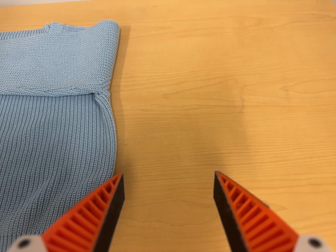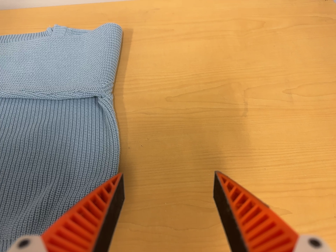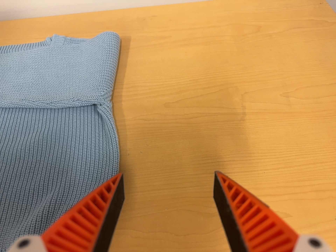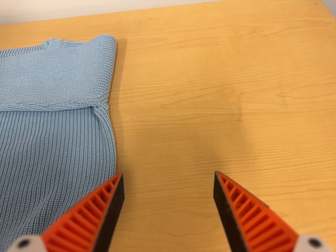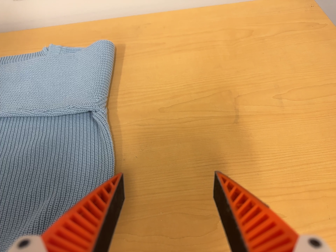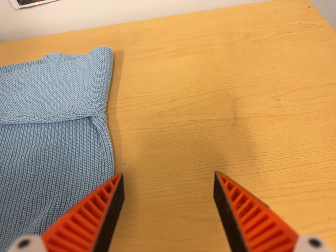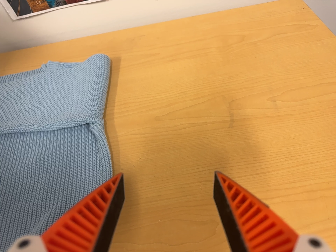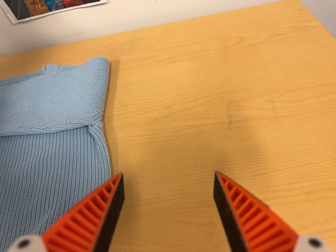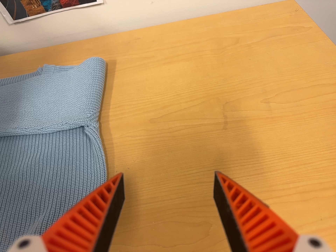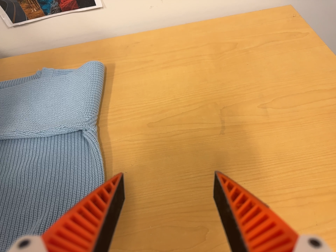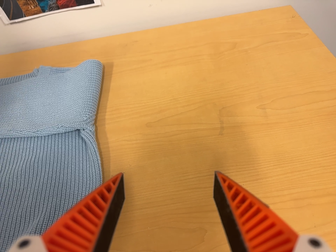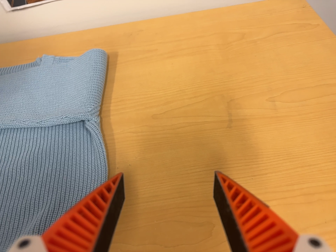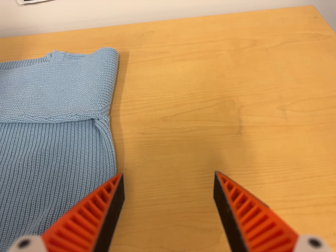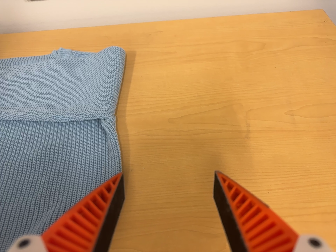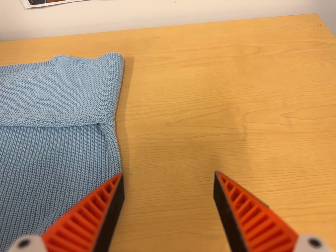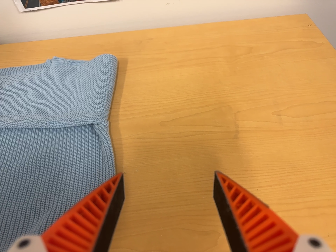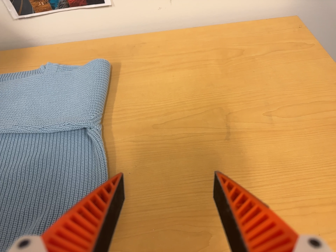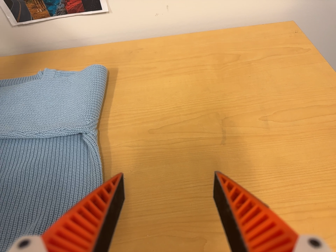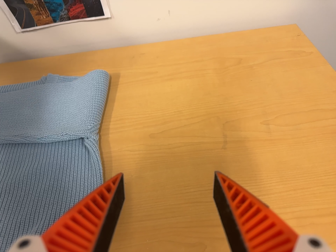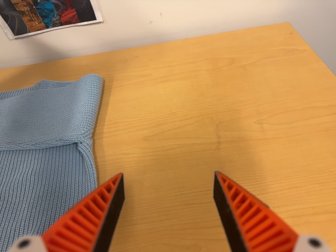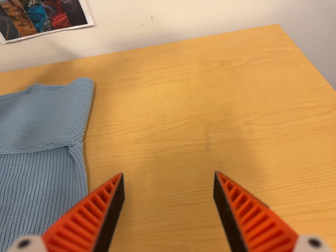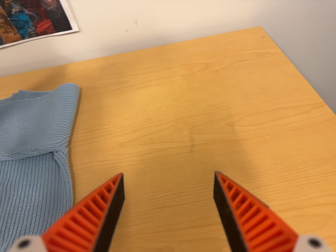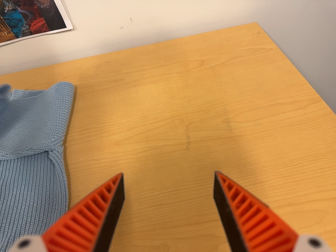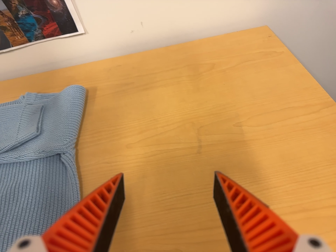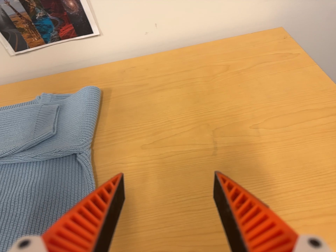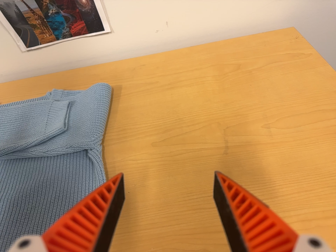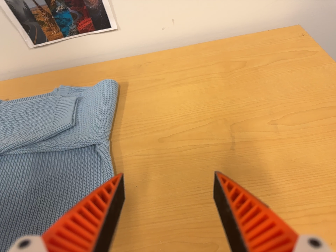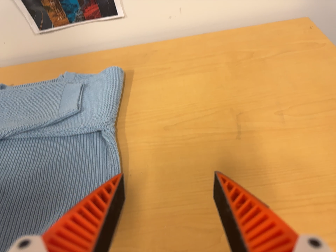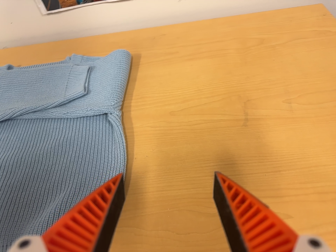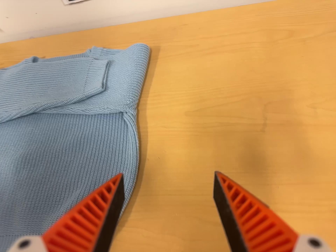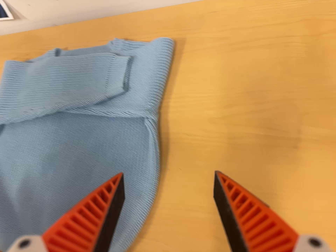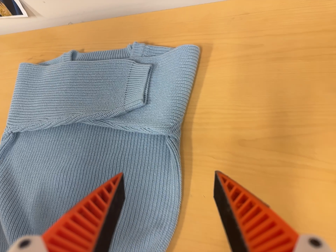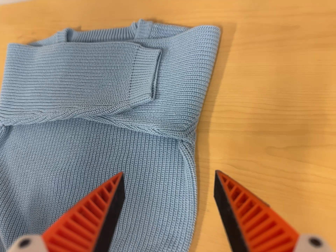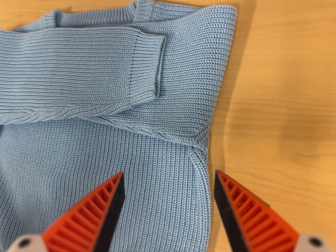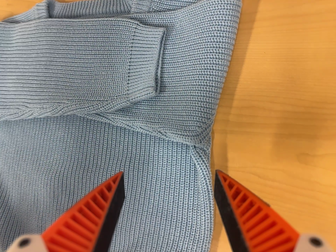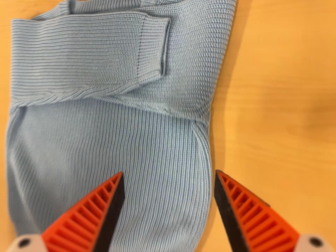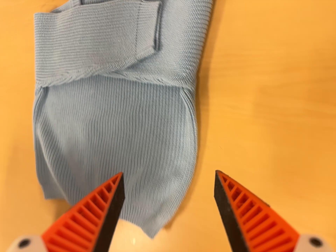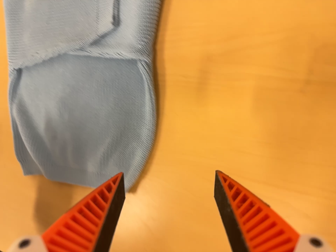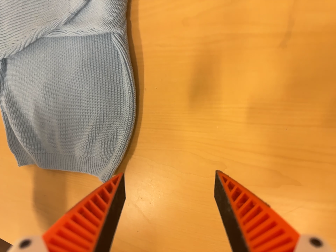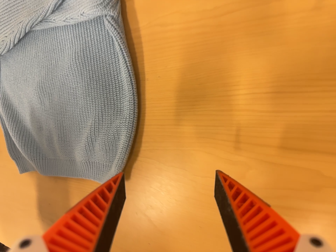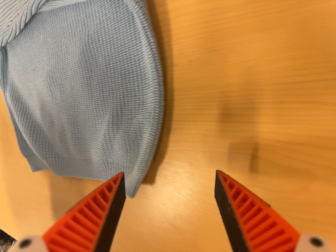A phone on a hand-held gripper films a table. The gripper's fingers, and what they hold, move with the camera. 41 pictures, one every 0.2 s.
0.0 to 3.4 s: The camera shifts only a little, or ends up much as it began.
3.4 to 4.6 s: The camera travels to its right, about 5 cm, so close, fixed things drift to the left.
4.6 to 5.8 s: The camera pans to its left by about 10 degrees. Its aim tips toward the bottom of its view by about 10 degrees, and the scene shifts upward.
5.8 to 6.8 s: The scene slides to the right, as the camera pans about 10 degrees to its left. It travels toward the top of its view and forward, about 28 cm. Its aim tips toward the bottom of its view by about 25 degrees.
6.8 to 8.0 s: The camera pans to its left by about 15 degrees. It travels to its right and toward the bottom of its view, about 18 cm. Its aim tips toward the bottom of its view by about 10 degrees, and the scene shifts upward. It rolls about its line of sight by about 10 degrees, and the scene rotates counterclockwise.
The film runs forward here.
